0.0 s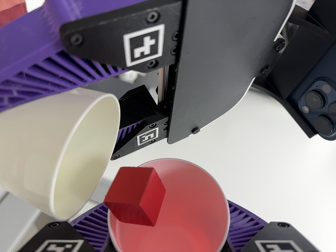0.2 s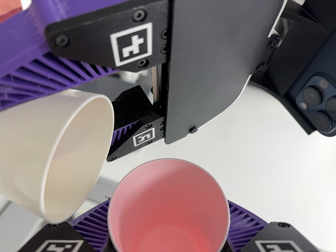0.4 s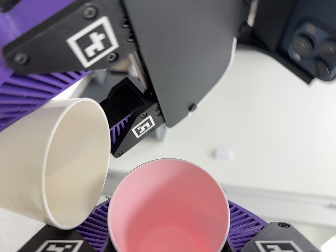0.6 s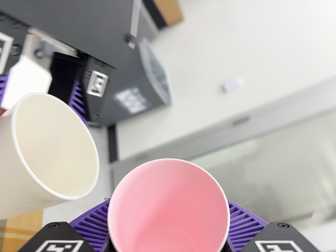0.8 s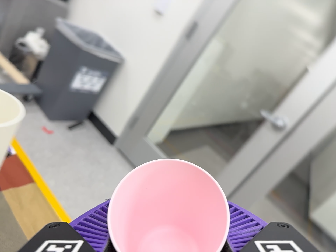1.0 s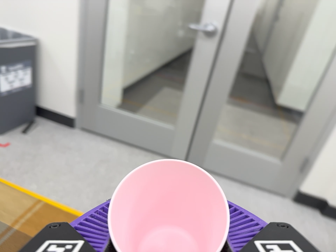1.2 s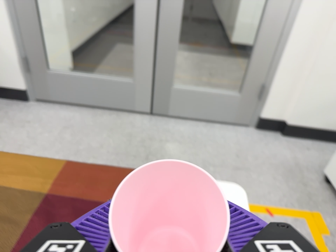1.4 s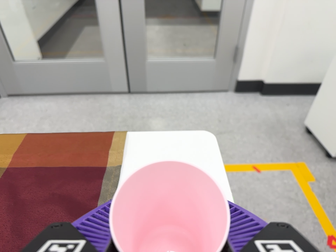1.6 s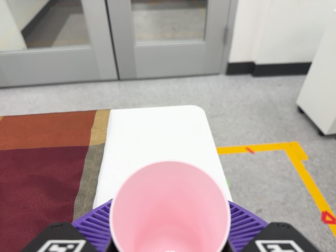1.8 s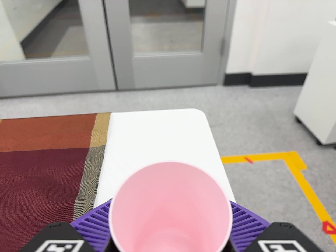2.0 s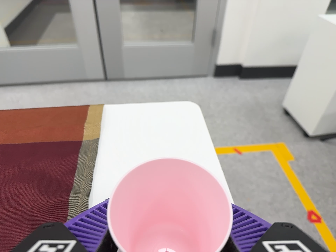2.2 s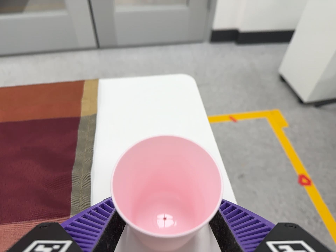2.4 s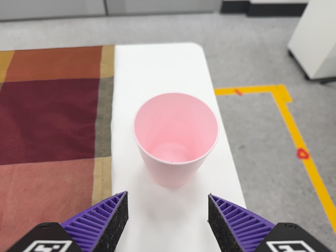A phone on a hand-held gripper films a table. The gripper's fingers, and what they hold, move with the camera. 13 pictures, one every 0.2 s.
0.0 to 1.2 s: The camera travels to its right and toward the bottom of its view, about 34 cm, so close, fixed things drift to the left. Its aim tips toward the bottom of its view by about 40 degrees, and the scene shifts upward. It rolls about its line of sight by about 120 degrees, and the scene rotates counterclockwise.
1.2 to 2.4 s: The camera travels toward the bottom of its view, about 7 cm, so close, fixed things drift upward. Its aim tips toward the bottom of its view by about 20 degrees, and the scene shifts upward. It rolls about its line of sight by about 10 degrees, and the scene rotates counterclockwise.
The film runs forward here.
